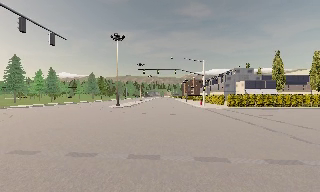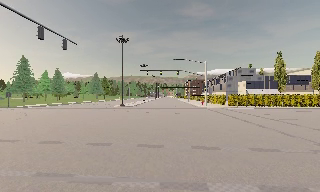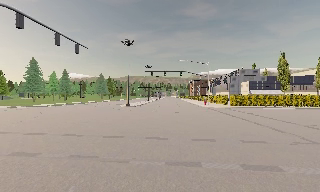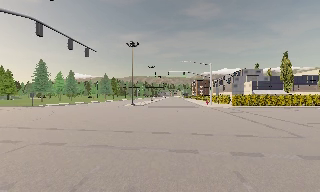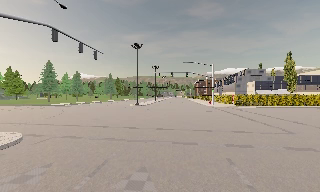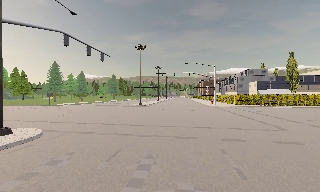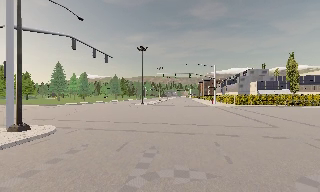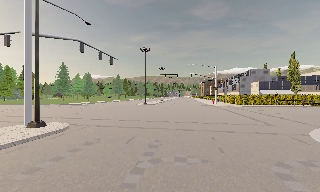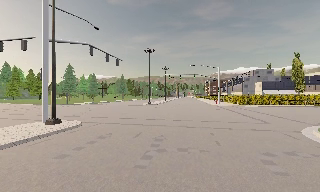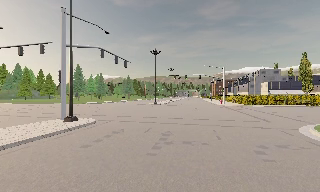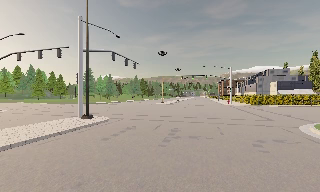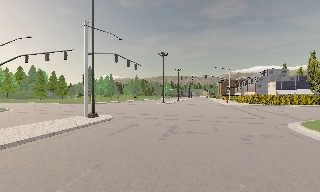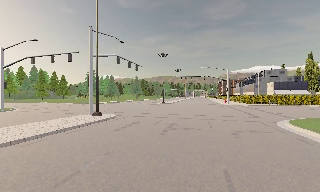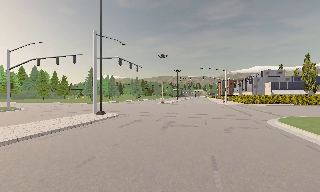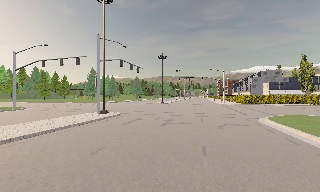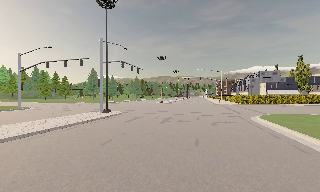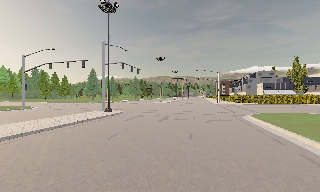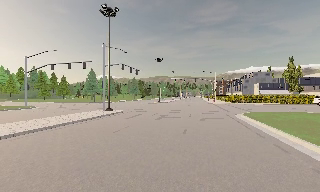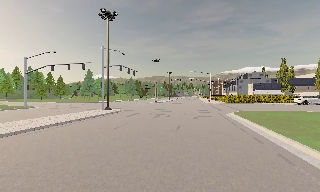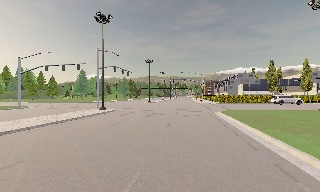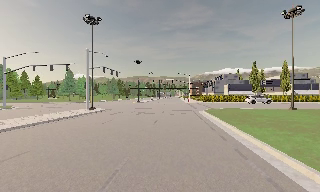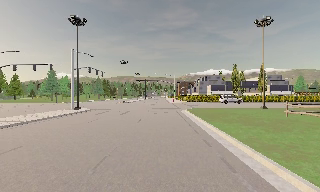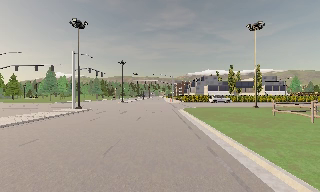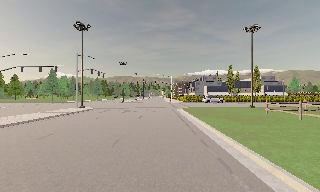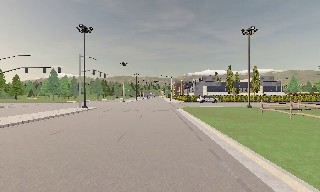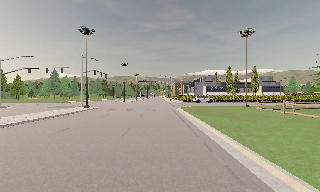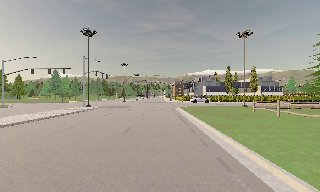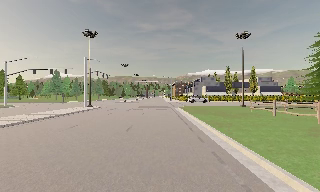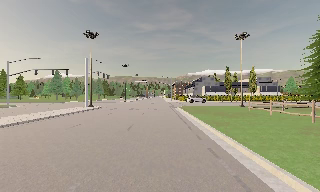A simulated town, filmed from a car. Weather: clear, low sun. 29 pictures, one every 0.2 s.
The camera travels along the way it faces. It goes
backward.
0.0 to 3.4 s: The camera swings to its left by about 10 degrees, and the scene slides to the right. It travels backward, about 16 m, so what stands in front gets smaller.
3.4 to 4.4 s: The scene slides to the left, as the camera pans about 15 degrees to its right. It travels backward, about 5 m, so what stands in front gets smaller.
4.4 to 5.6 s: The camera travels backward, about 4 m, so what stands in front gets smaller. It loses speed.
The film runs backward here.
